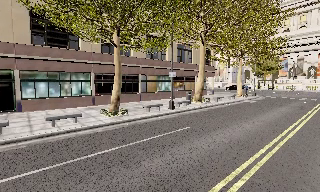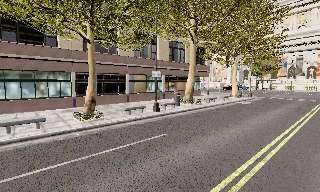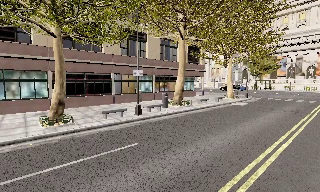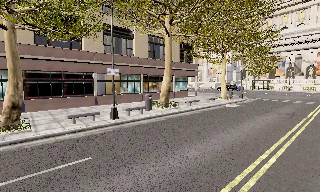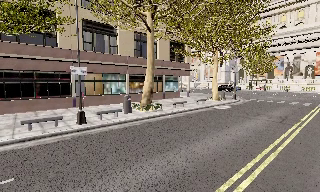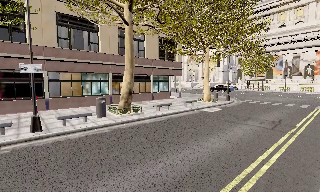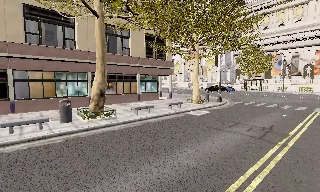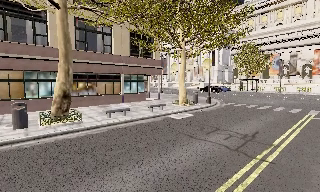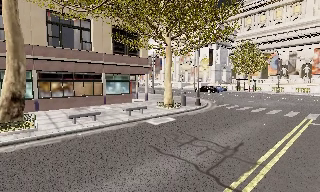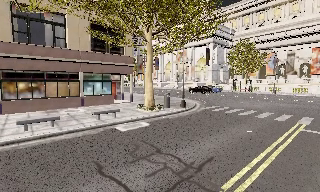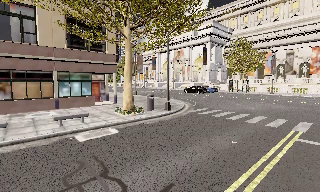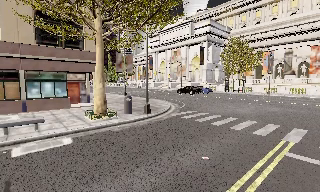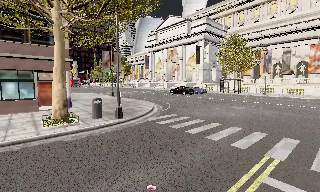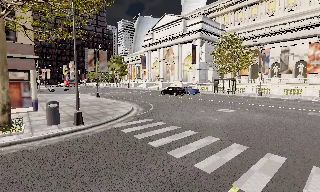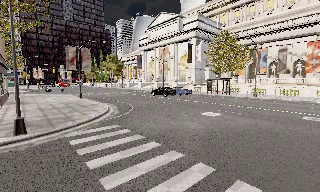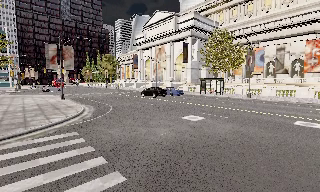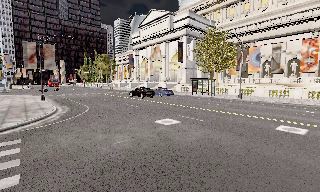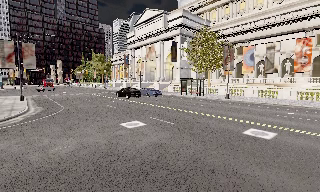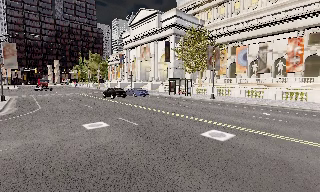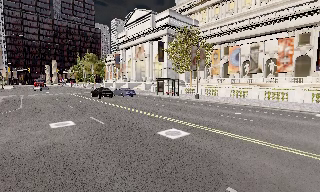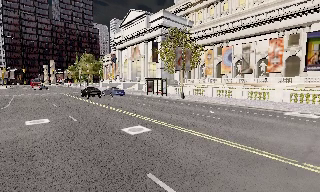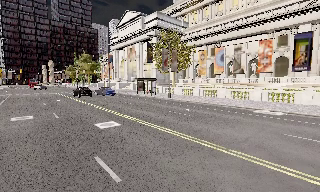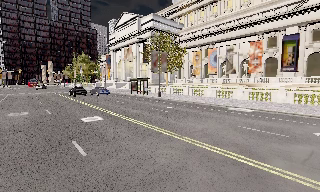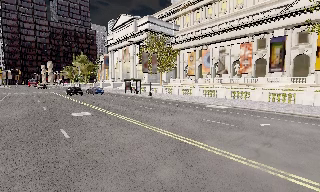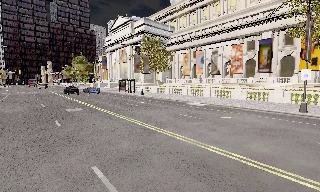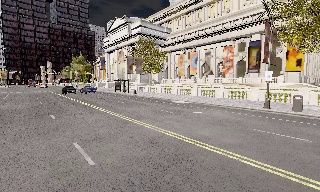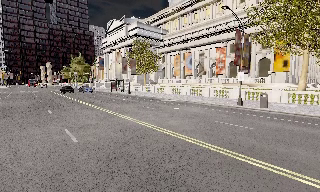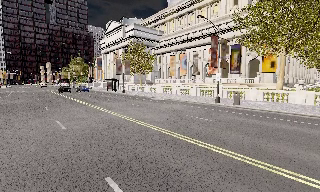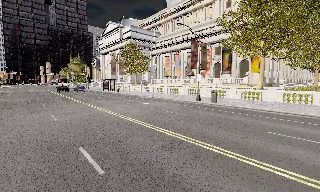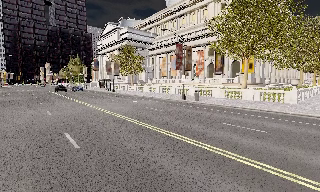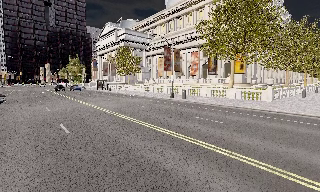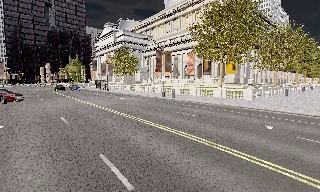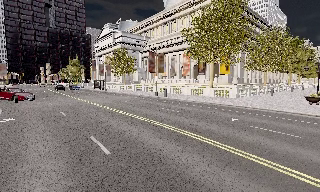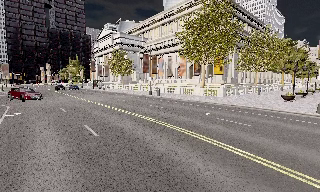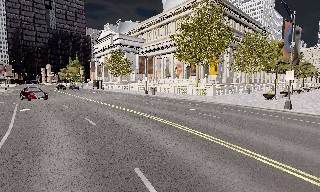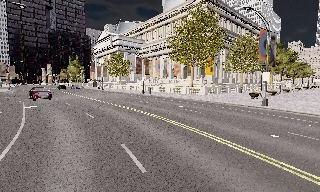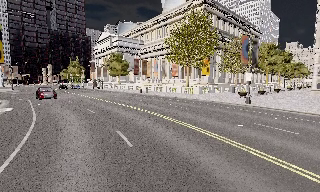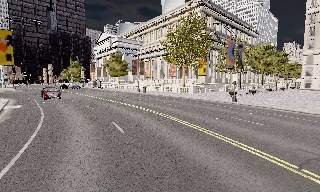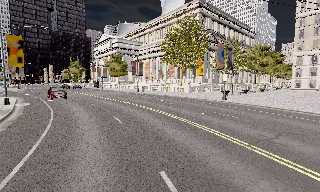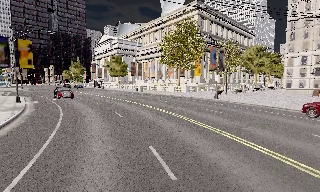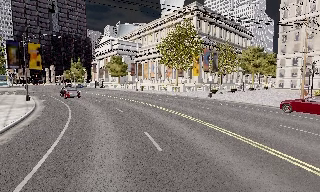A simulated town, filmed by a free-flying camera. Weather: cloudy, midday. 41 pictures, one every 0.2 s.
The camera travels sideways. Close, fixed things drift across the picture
to the left.
0.0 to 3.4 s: The camera travels to its right and forward, about 30 m, so close, fixed things drift to the left.
3.4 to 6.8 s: The camera travels to its right and backward, about 35 m, so close, fixed things drift to the left.
6.8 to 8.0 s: The camera travels backward, about 10 m, so what stands in front gets smaller.
The film runs forward here.
